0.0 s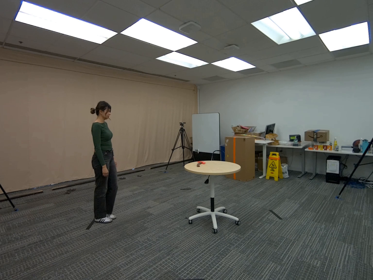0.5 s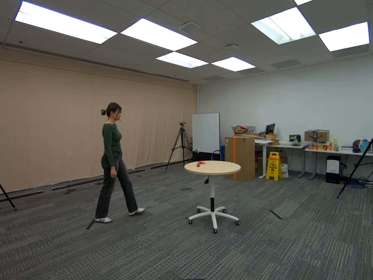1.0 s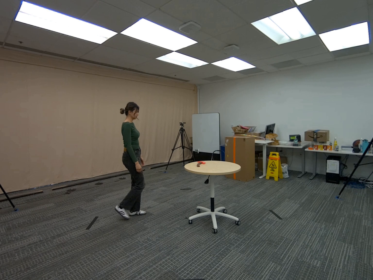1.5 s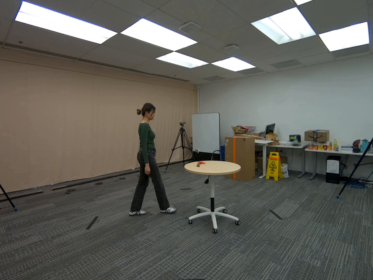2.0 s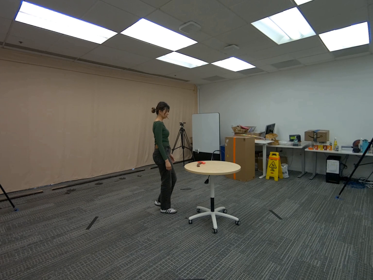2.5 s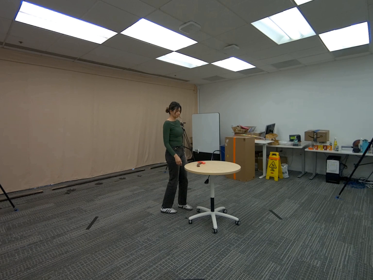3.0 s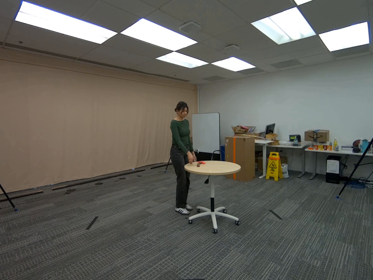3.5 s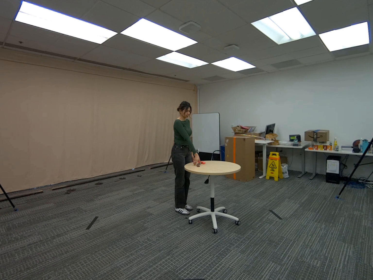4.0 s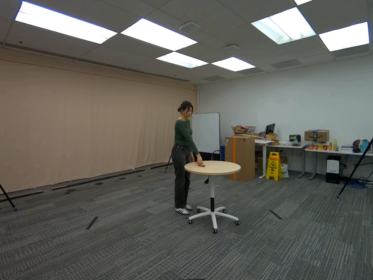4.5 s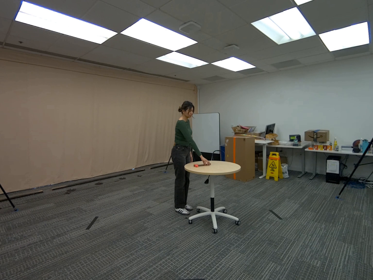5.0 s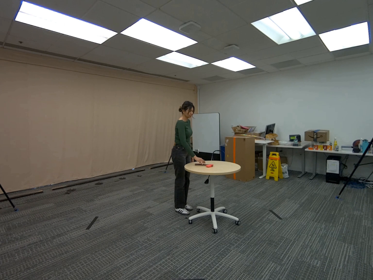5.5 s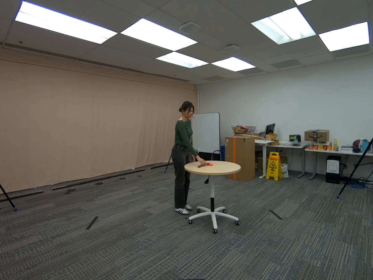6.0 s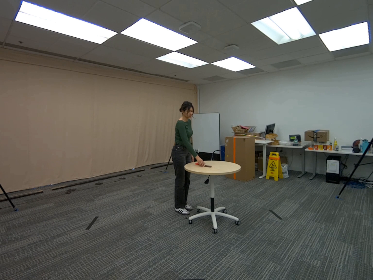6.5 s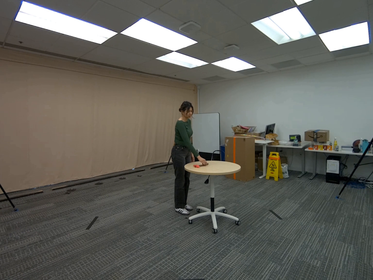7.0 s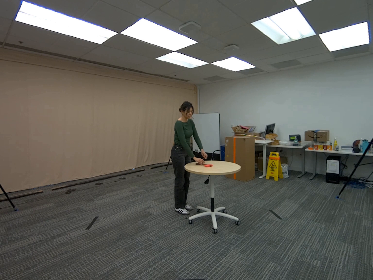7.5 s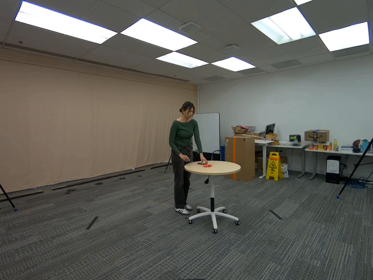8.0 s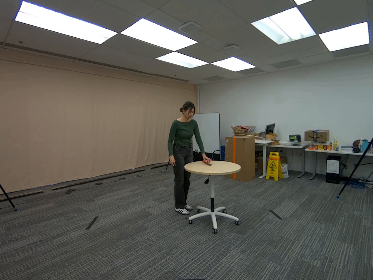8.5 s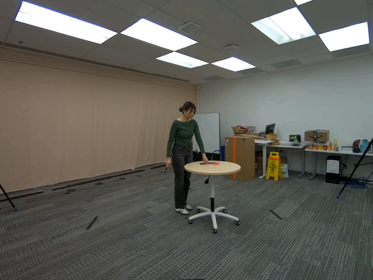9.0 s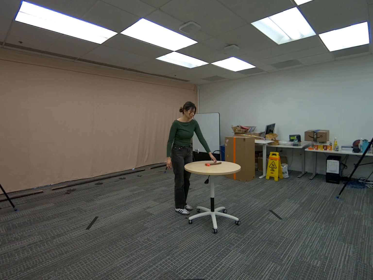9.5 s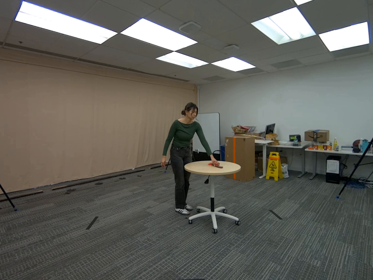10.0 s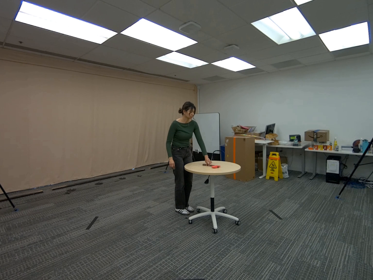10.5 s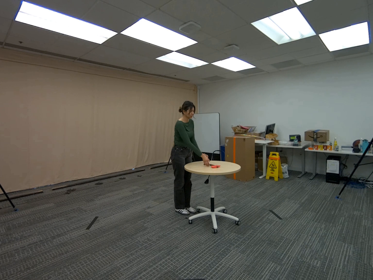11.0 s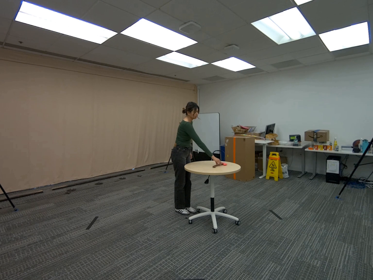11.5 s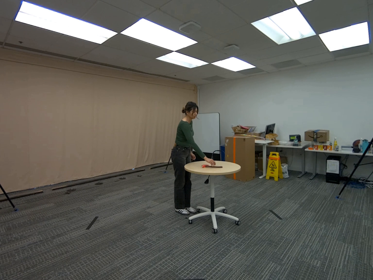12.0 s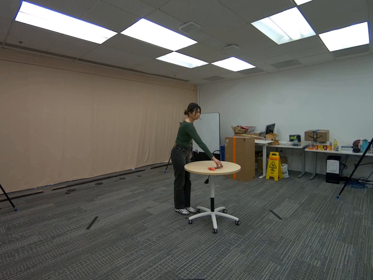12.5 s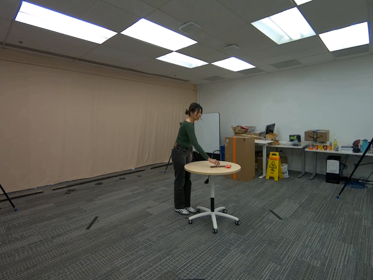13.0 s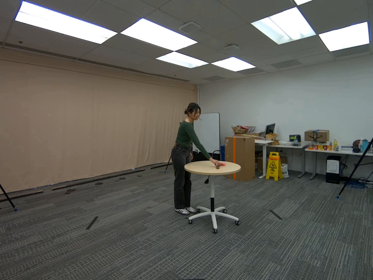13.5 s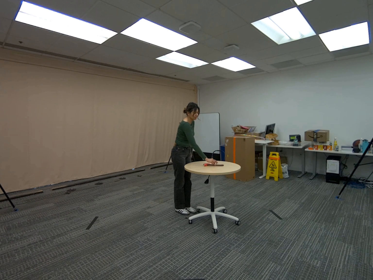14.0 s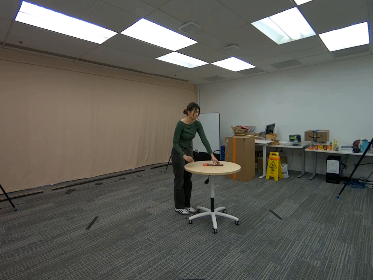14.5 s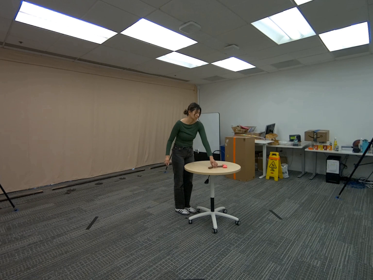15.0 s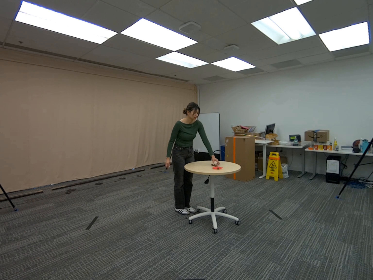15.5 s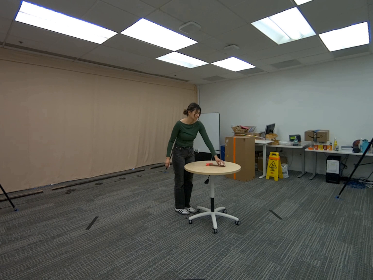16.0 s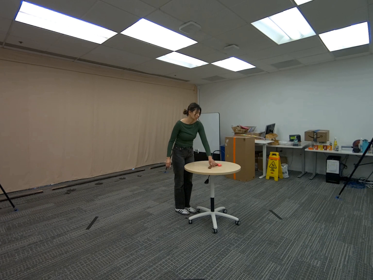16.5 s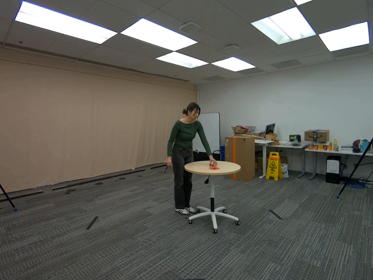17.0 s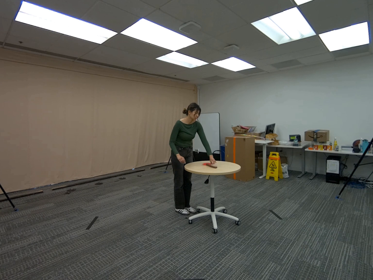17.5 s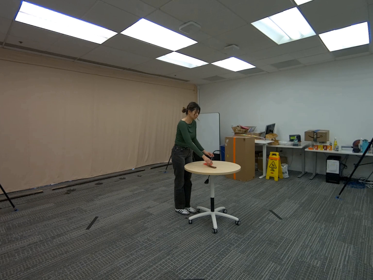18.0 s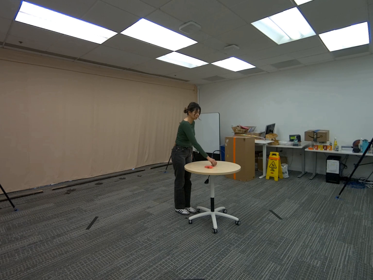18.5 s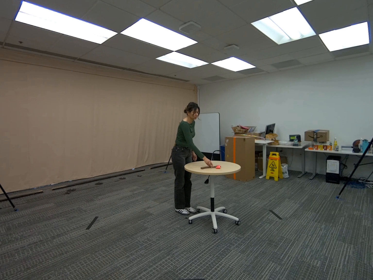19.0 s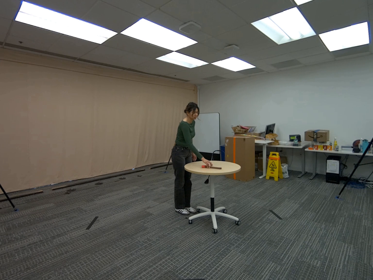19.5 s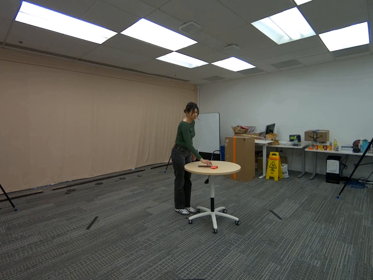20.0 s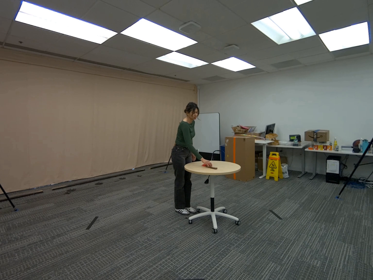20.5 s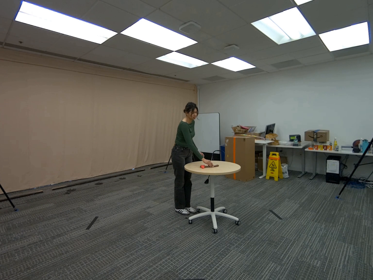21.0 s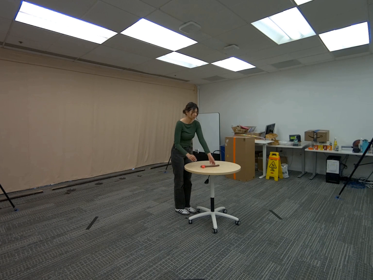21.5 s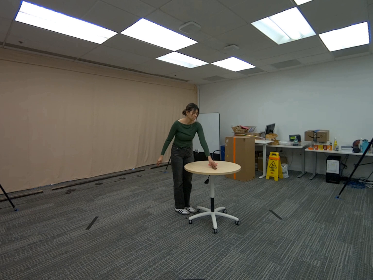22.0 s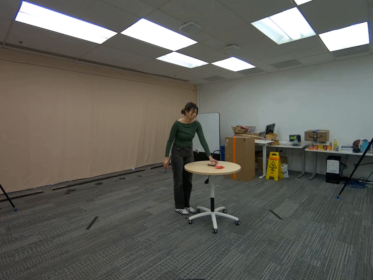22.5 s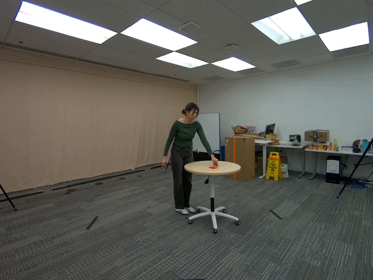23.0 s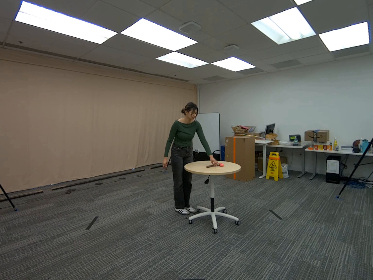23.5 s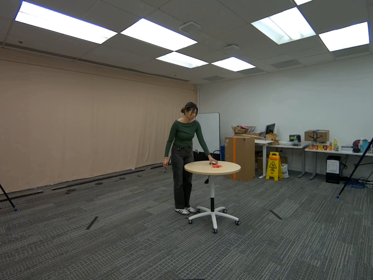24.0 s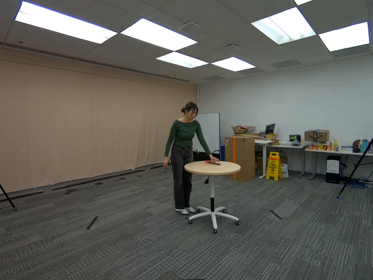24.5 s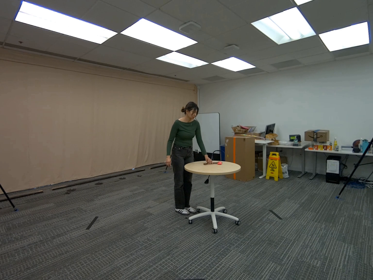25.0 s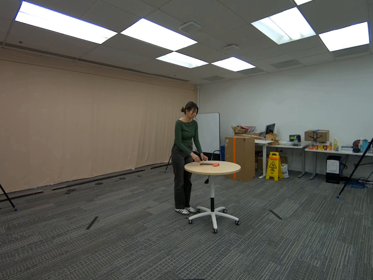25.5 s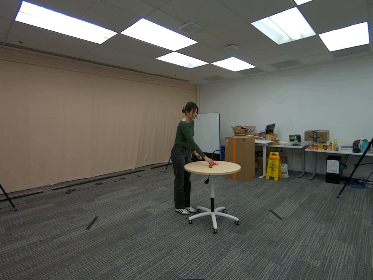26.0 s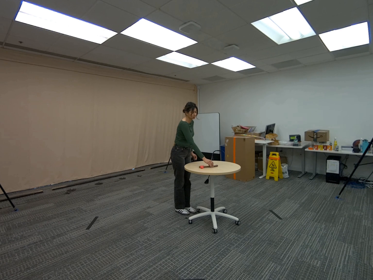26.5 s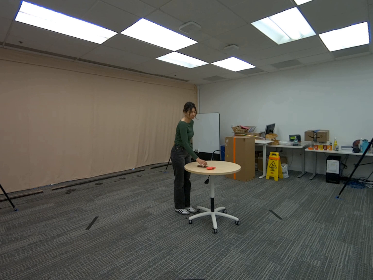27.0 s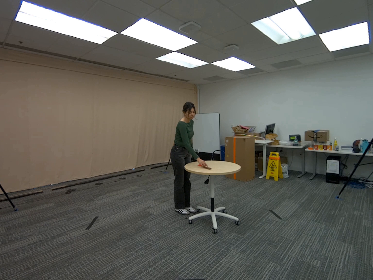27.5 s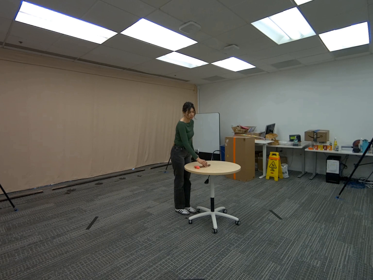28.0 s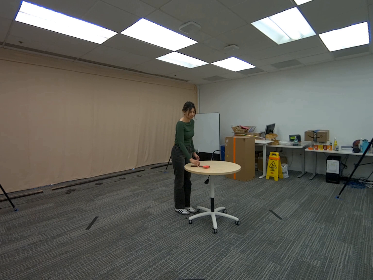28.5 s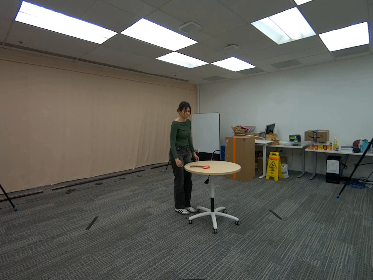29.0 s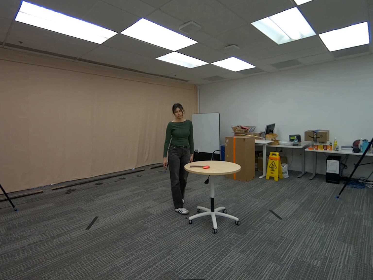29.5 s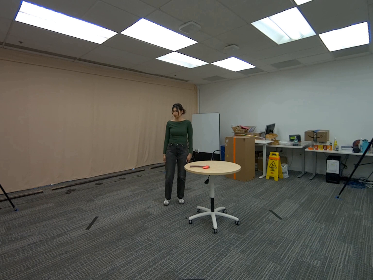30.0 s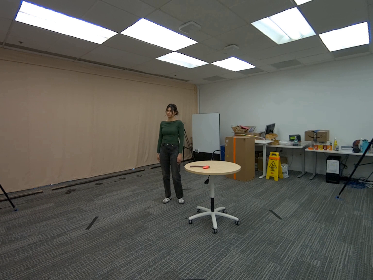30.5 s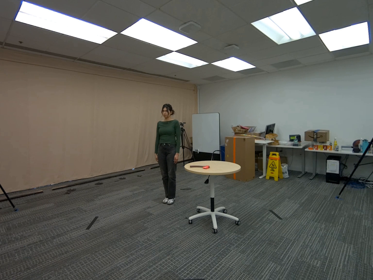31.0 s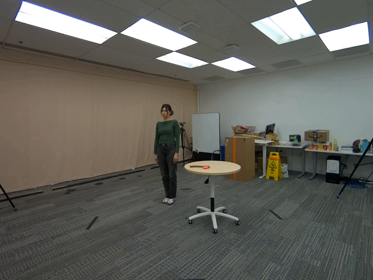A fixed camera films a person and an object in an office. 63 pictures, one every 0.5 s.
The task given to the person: Walk to the round table with the hatchet on top. Reach out and grasp the hatchet with your right hand, then rotate it on the table. Switch to your left hand and rotate the hatchet in the opposite direction on the table. Continue alternating the action between both hands until the sequence ends.
